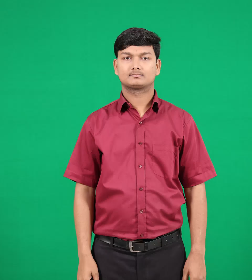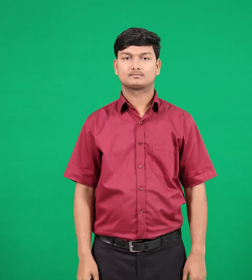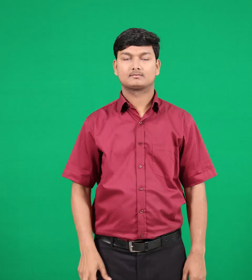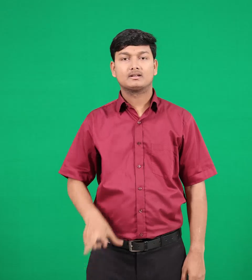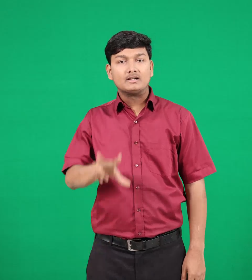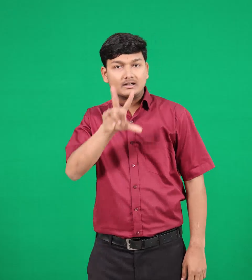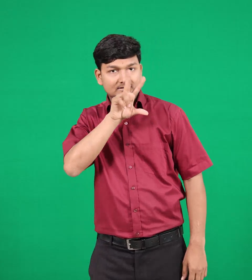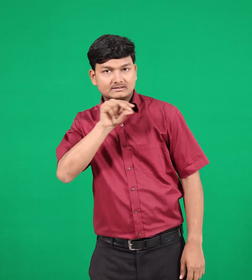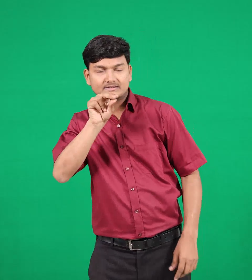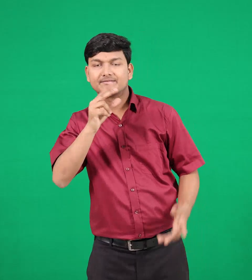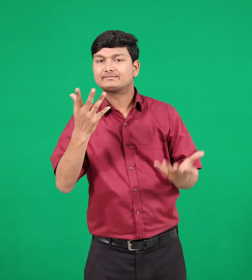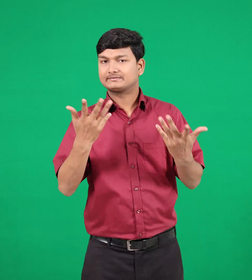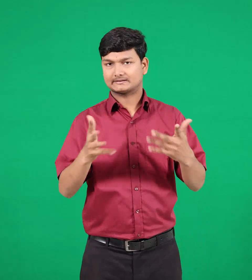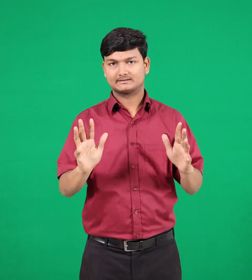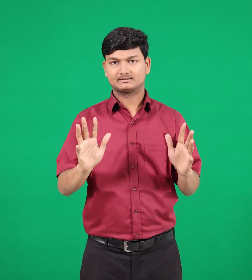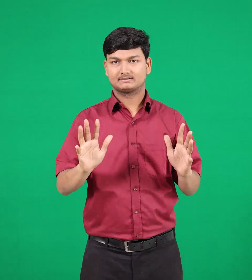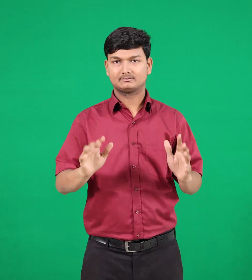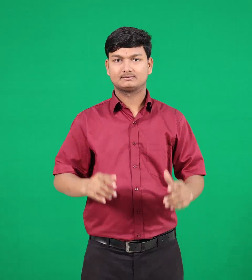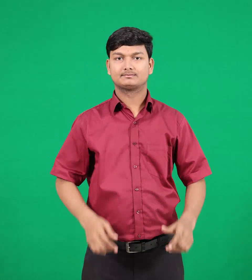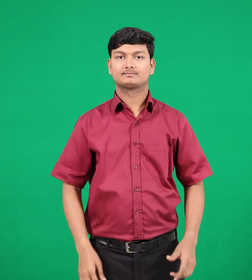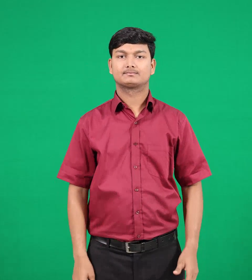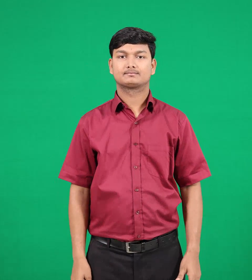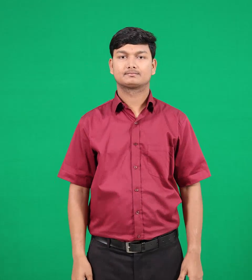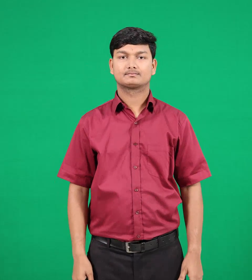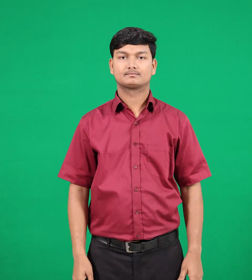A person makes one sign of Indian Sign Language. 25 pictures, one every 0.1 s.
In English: spoke
